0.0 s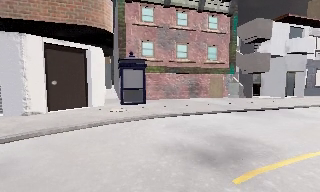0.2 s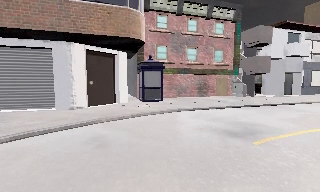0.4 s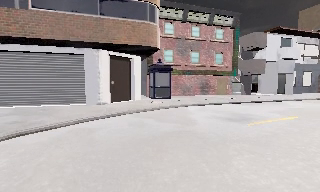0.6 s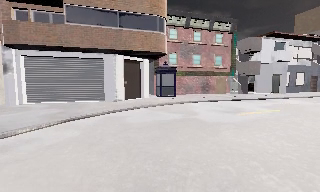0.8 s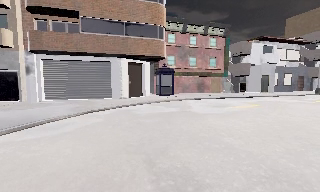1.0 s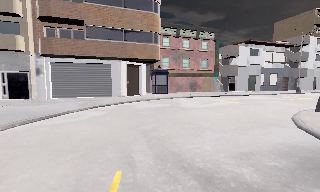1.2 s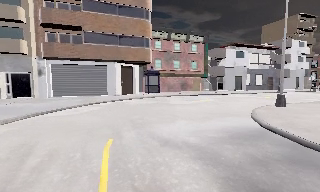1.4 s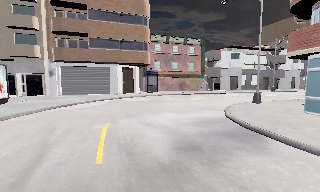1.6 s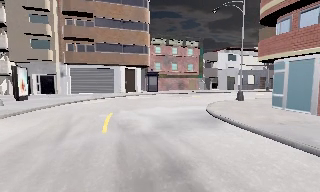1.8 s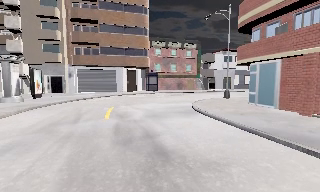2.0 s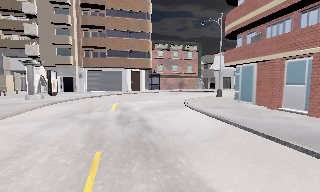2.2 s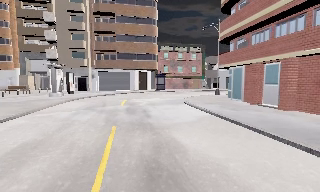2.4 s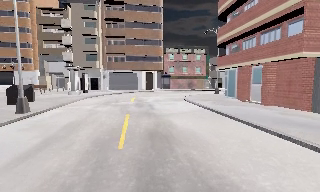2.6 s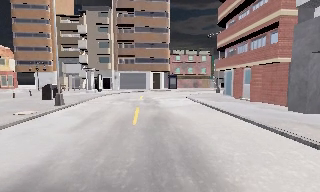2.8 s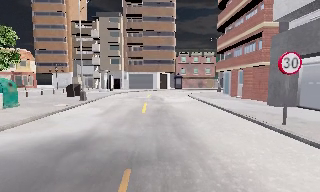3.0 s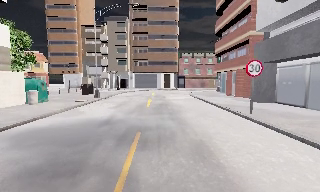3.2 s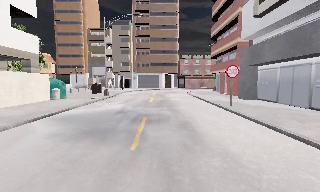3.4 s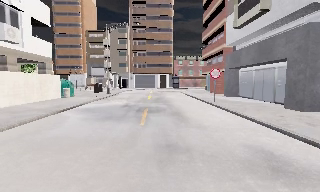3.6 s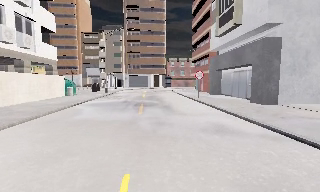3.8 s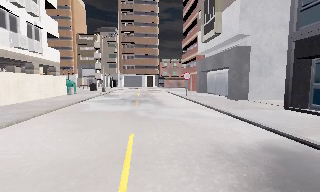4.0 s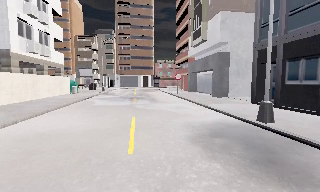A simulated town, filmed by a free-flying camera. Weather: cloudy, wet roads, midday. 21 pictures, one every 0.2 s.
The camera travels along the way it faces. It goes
backward.
0.0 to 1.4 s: The camera travels backward, about 11 m, so what stands in front gets smaller.
1.4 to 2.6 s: The camera pans to its left, which is counterclockwise from overhead, by about 15 degrees. It travels backward, about 11 m, so what stands in front gets smaller.
2.6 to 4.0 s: The camera travels backward, about 14 m, so what stands in front gets smaller.
The film runs backward here.
